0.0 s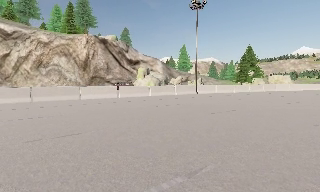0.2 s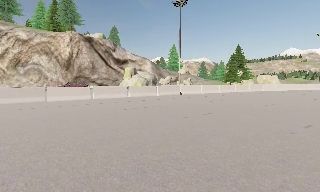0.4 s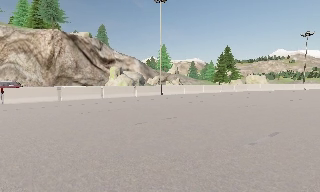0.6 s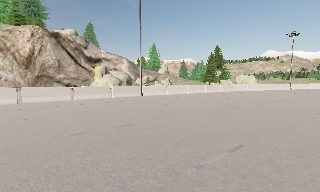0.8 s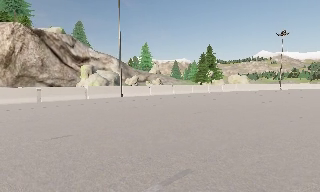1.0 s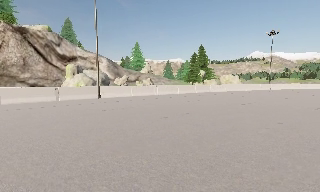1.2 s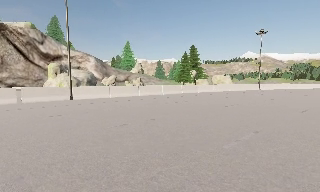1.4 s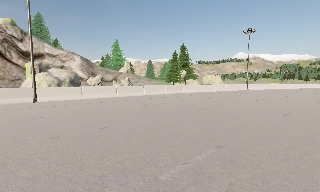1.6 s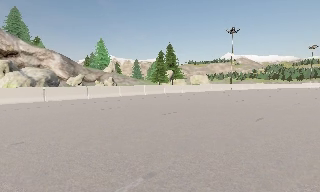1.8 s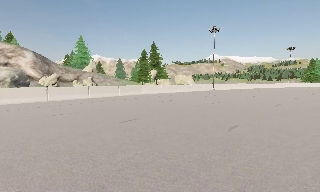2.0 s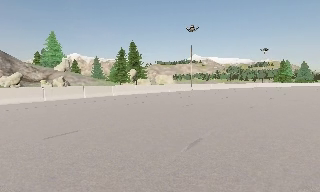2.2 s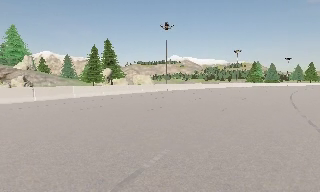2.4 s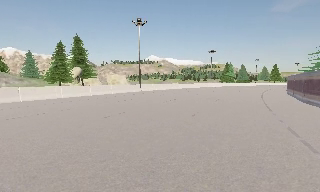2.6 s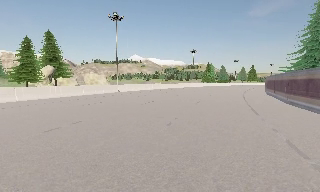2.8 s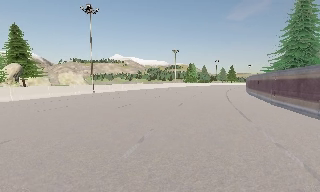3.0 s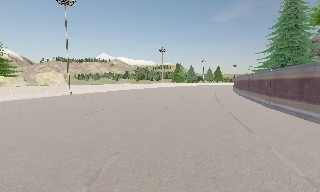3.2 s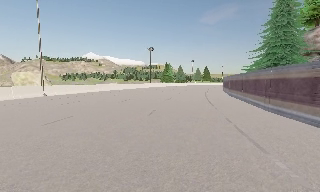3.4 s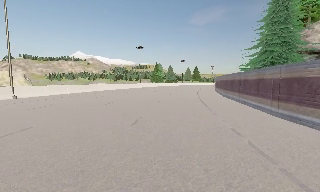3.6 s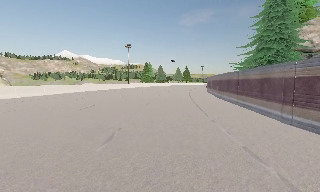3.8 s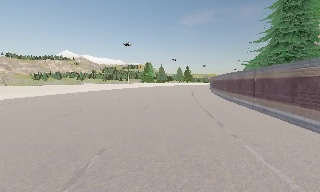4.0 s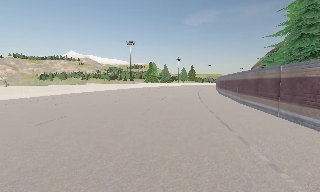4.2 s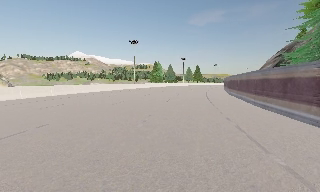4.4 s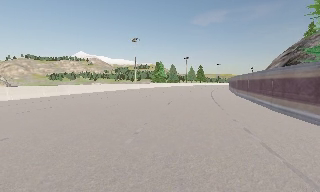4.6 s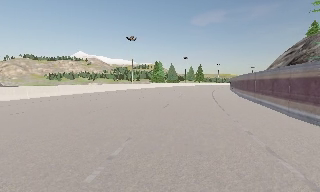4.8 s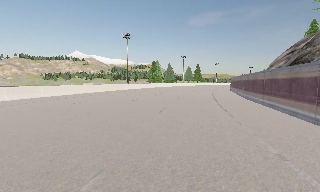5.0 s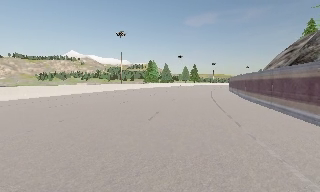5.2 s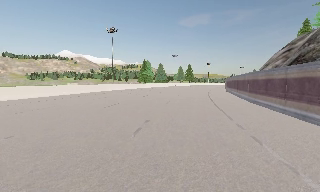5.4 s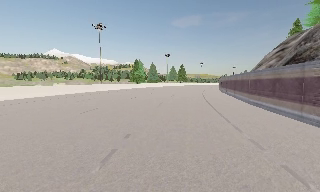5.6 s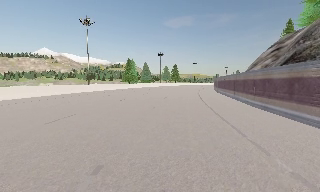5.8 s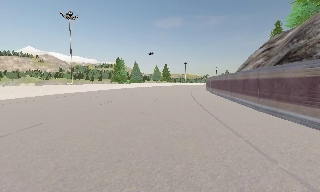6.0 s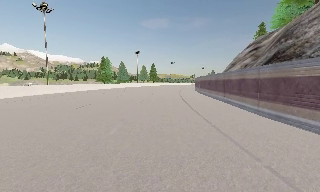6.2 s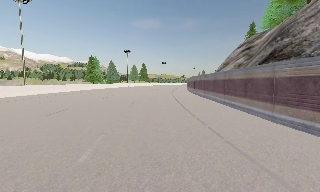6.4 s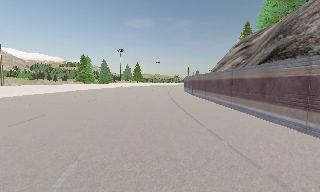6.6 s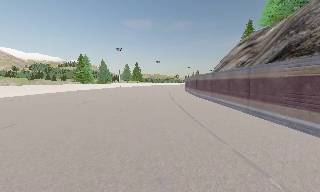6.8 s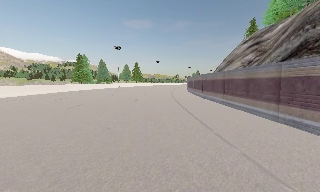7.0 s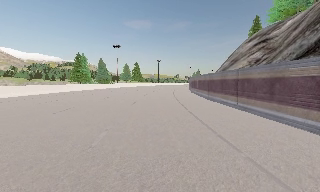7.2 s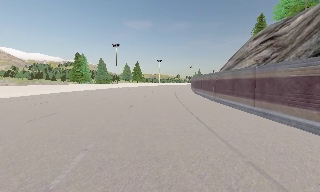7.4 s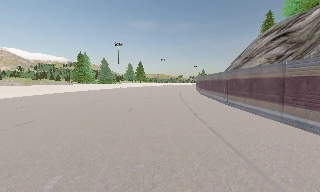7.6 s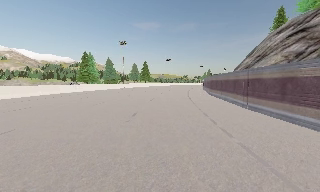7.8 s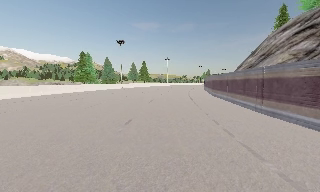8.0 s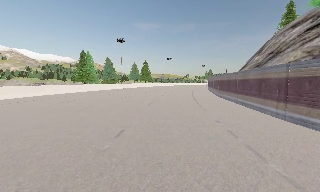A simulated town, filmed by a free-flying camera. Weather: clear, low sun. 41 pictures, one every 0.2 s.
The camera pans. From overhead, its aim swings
clockwise.
The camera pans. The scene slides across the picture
to the left.
0.0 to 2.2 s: The camera pans to its right, which is clockwise from overhead, by about 35 degrees. It travels to its right and forward, about 20 m, so close, fixed things drift to the left.
2.2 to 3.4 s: The scene slides to the left, as the camera pans about 30 degrees to its right. It travels forward, about 10 m.
3.4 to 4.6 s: The camera travels forward, about 10 m, so what stands in front looms larger.
4.6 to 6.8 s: The camera pans to its right, which is clockwise from overhead, by about 25 degrees. It travels forward, about 18 m, so what stands in front looms larger.
6.8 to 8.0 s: The camera travels forward, about 9 m, so what stands in front looms larger.
The film runs forward here.
